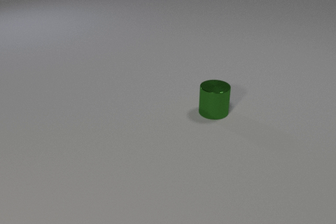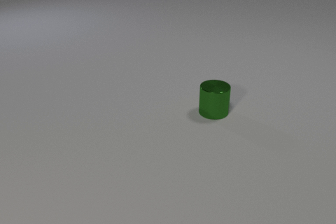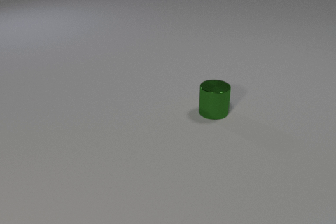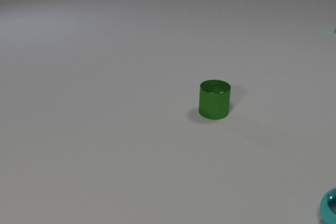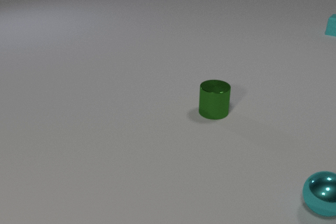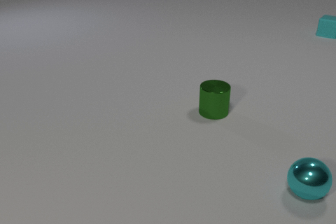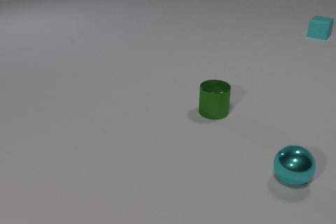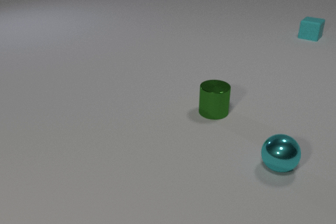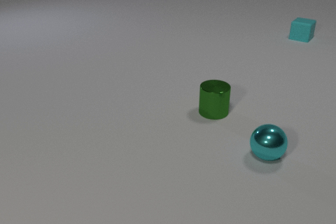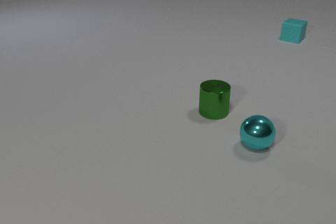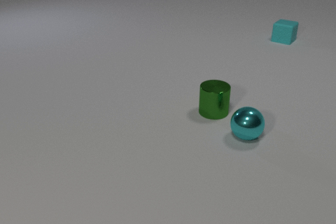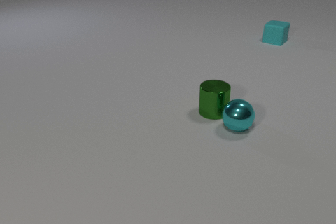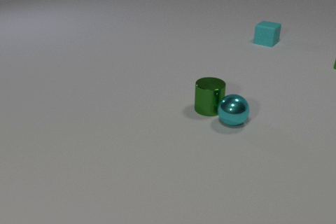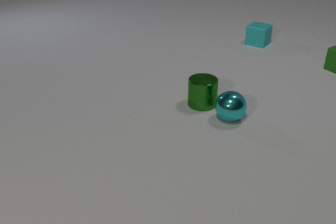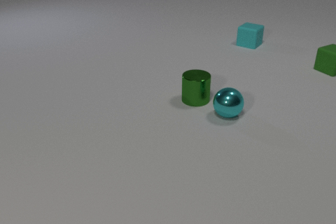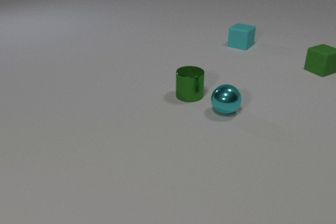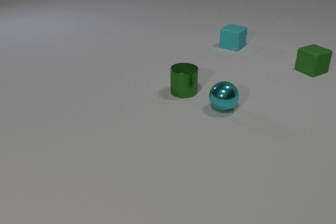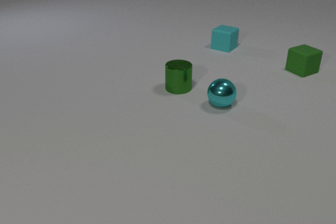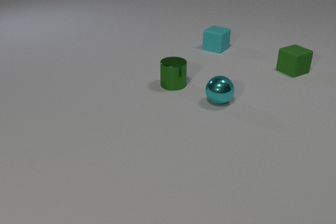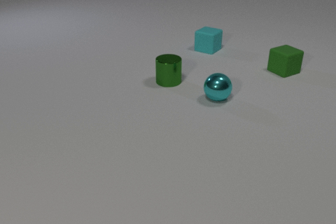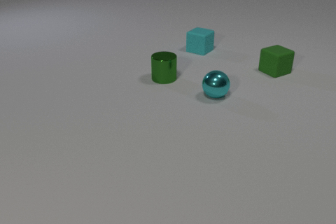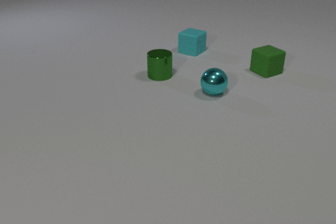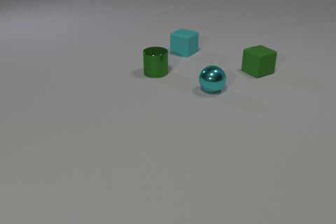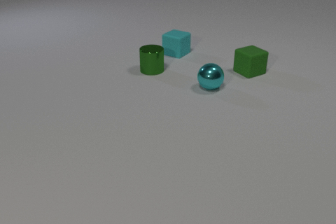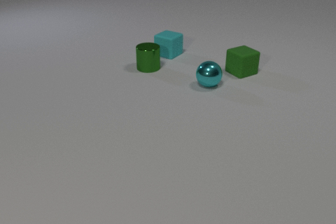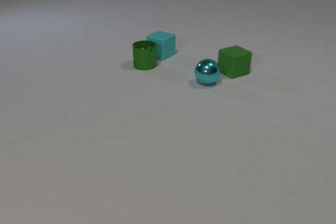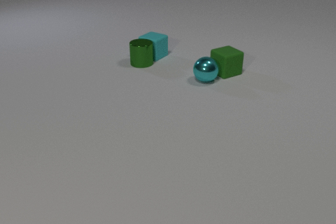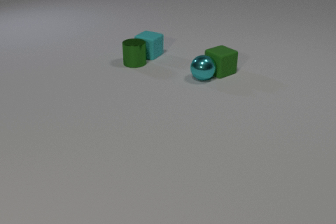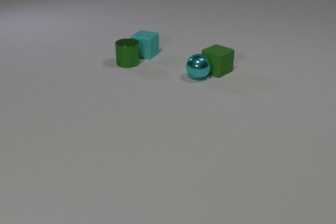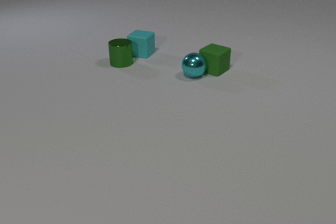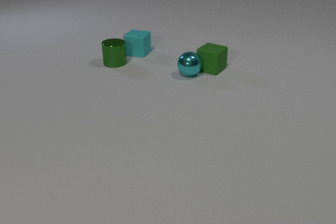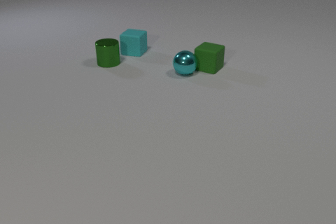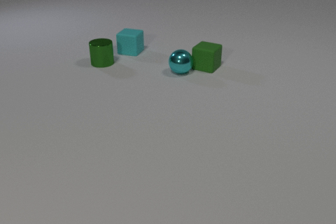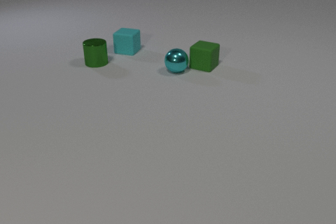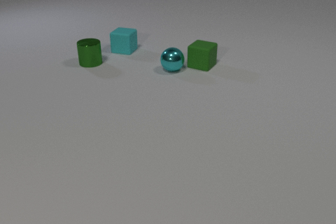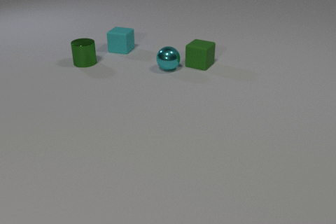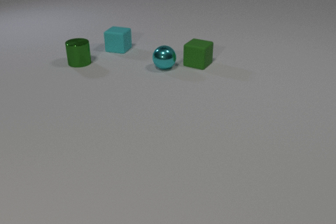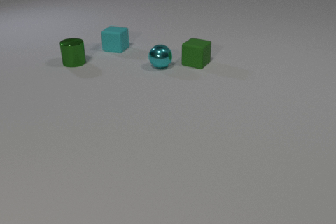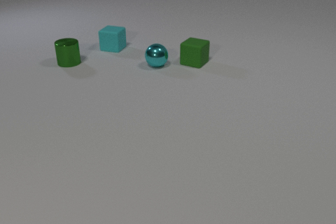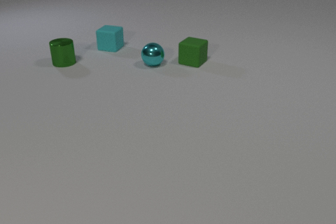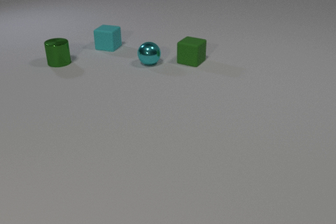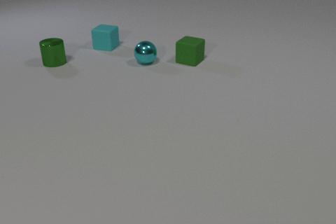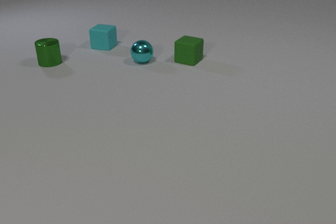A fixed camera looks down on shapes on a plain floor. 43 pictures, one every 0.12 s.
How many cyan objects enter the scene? 2.
What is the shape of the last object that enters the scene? cube.
What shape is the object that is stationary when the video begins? cylinder.
0.00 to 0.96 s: The cyan metal sphere comes in at the right edge, rolls away from the camera and to the left. The cyan rubber cube comes in at the right edge, slides to the left and toward the camera.
0.96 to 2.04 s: The cyan metal sphere rolls away from the camera and to the left. The green metal cylinder slides away from the camera and to the left. The cyan rubber cube slides to the left and toward the camera. The green rubber cube comes in at the right edge, slides to the left and toward the camera. The cyan metal sphere and the green metal cylinder collide.
2.04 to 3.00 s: The cyan metal sphere rolls away from the camera. The green metal cylinder slides away from the camera and to the left. The cyan rubber cube slides to the left. The green rubber cube slides to the left.
3.00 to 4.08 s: The cyan metal sphere rolls to the left and away from the camera. The green metal cylinder slides to the left. The cyan rubber cube slides to the left and away from the camera. The green rubber cube slides to the left and away from the camera, spins counterclockwise seen from above by about 30 degrees, its near face sliding to the right. The green metal cylinder and the cyan rubber cube collide. The cyan metal sphere and the green rubber cube collide.
4.08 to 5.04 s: The cyan metal sphere rolls to the left and away from the camera. The green metal cylinder slides to the left. The cyan rubber cube slides to the left and away from the camera. The green rubber cube slides to the left and away from the camera.
